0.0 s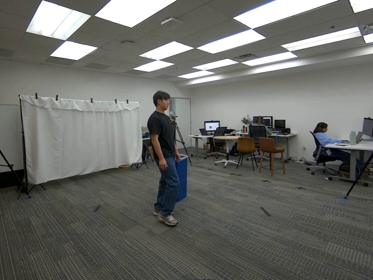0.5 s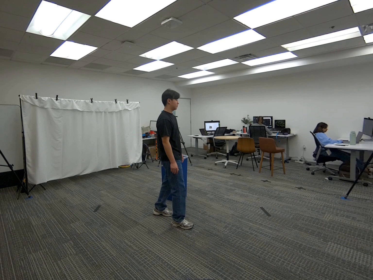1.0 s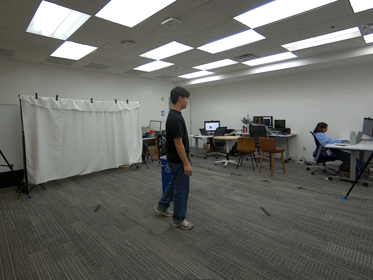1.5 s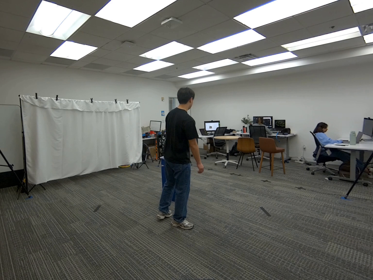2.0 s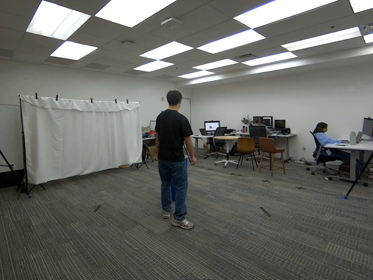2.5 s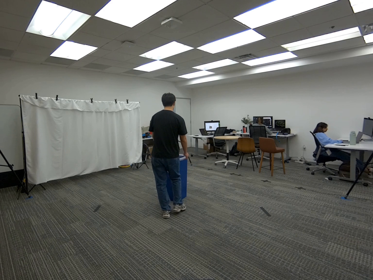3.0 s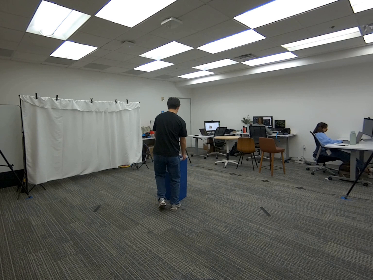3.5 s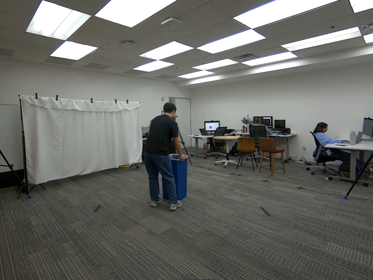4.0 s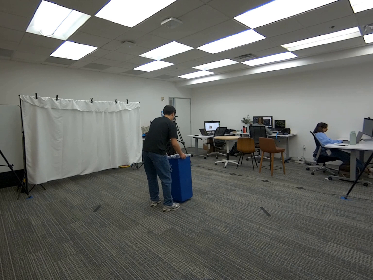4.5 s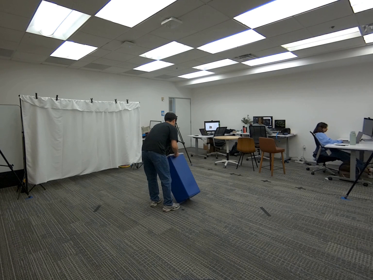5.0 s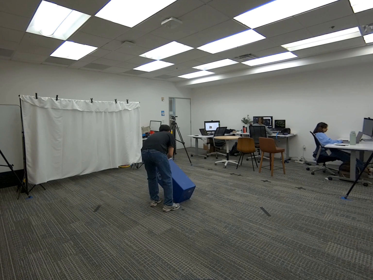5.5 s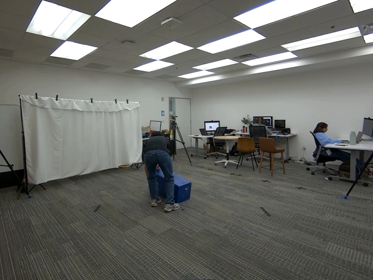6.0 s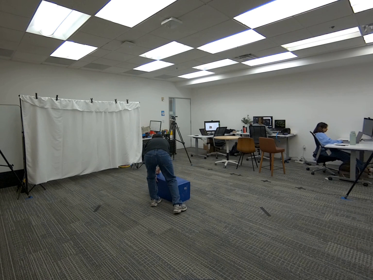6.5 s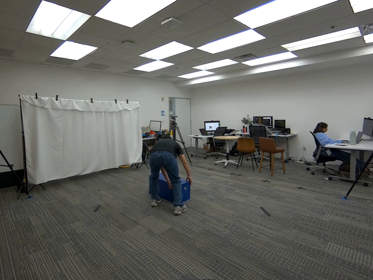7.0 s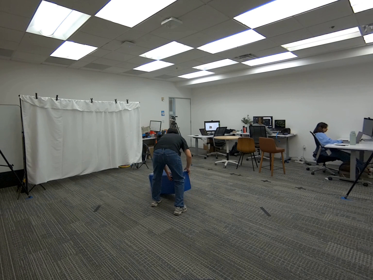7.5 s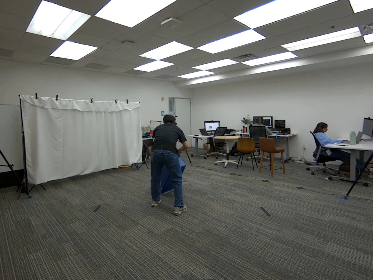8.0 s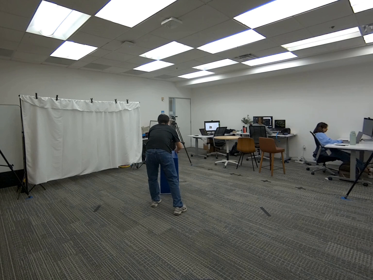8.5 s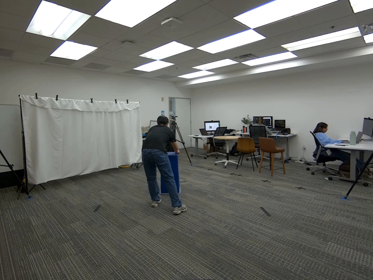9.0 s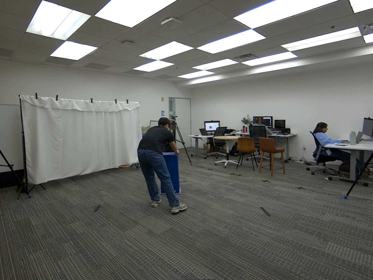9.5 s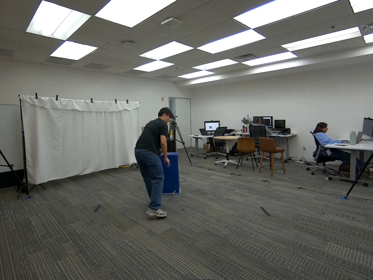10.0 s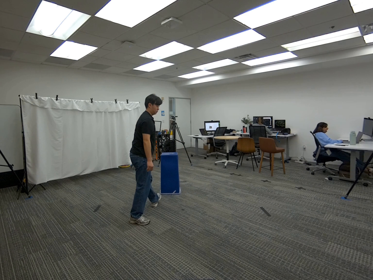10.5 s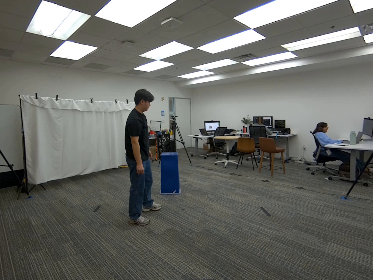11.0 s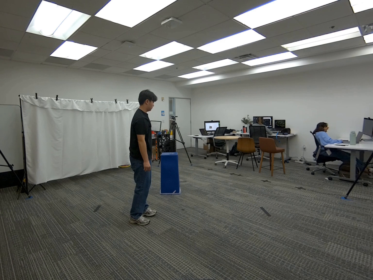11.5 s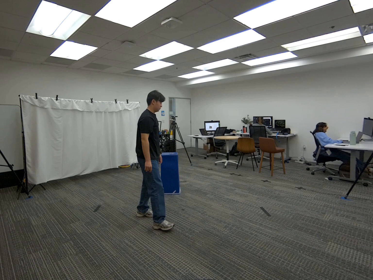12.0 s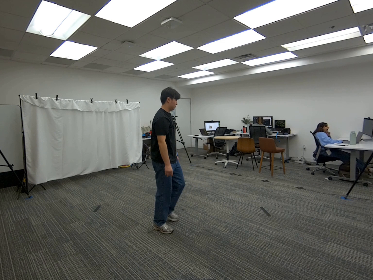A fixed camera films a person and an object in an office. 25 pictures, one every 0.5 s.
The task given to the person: Walk over to the blue trash can. Use both hands to rotate the blue trash can upside down.
